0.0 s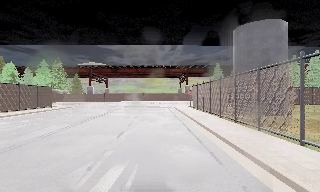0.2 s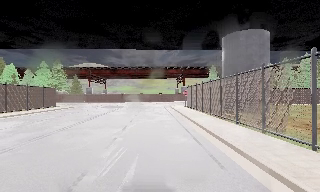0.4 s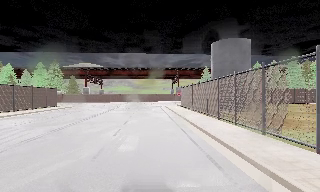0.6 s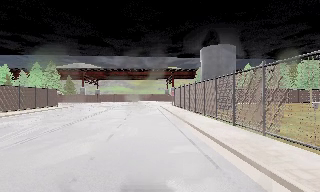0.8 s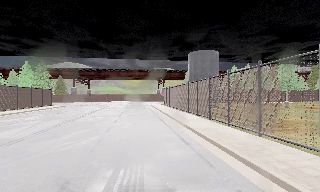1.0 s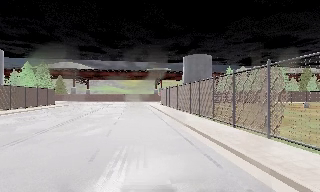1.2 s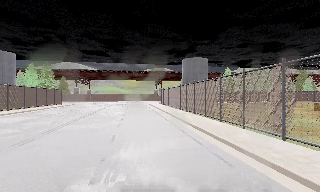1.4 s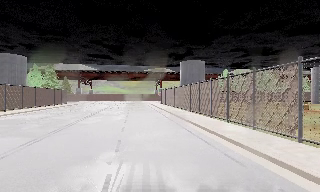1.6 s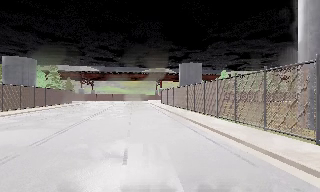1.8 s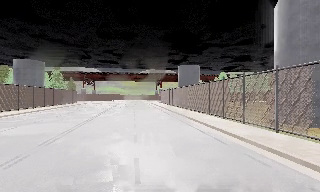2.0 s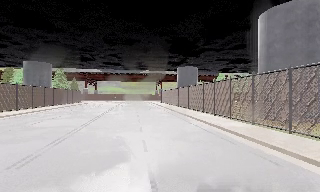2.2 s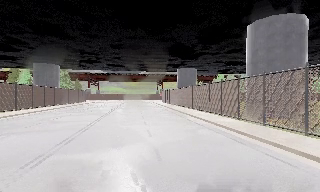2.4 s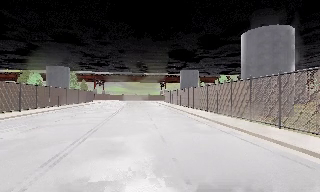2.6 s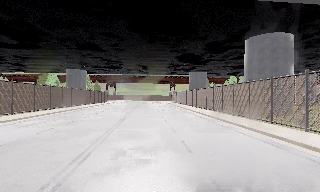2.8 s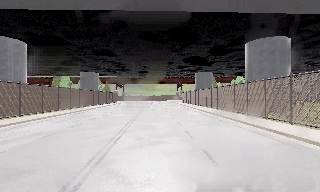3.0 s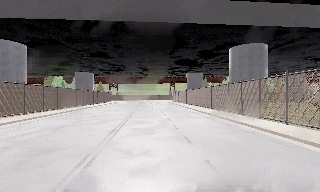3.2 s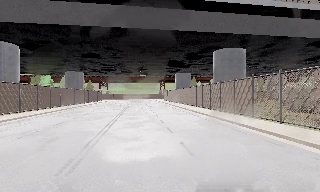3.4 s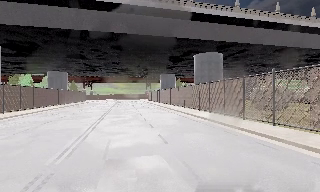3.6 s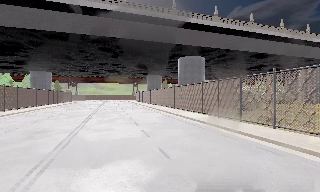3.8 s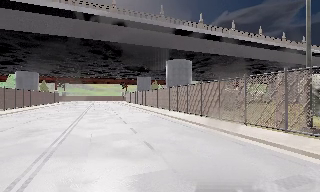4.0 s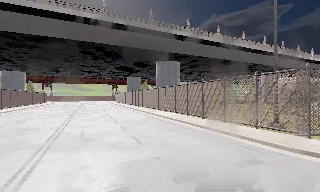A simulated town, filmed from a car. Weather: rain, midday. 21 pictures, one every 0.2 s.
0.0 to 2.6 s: The camera travels backward, about 25 m, so what stands in front gets smaller.
2.6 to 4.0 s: The scene slides to the left, as the camera pans about 20 degrees to its right. It travels backward, about 10 m, so what stands in front gets smaller. It loses speed.
The film runs backward here.
